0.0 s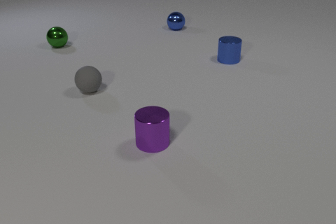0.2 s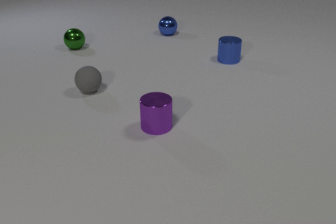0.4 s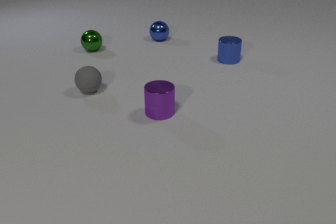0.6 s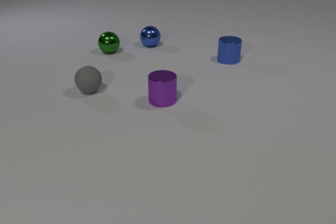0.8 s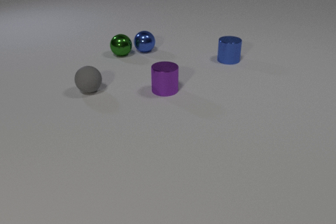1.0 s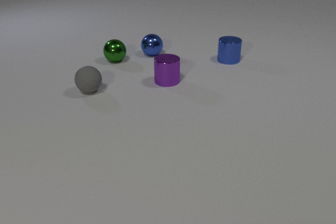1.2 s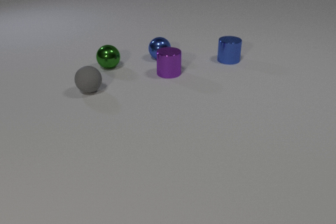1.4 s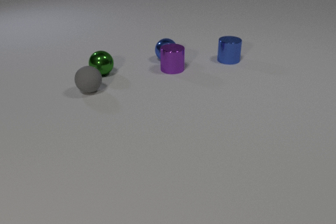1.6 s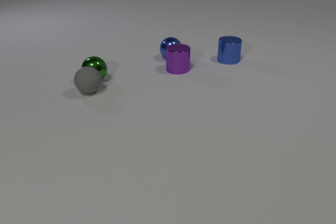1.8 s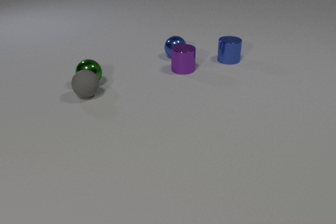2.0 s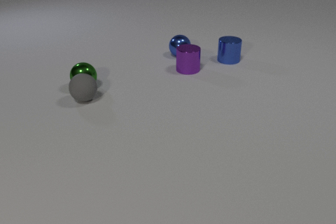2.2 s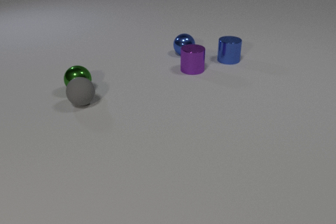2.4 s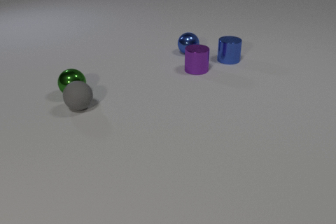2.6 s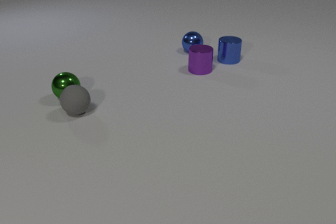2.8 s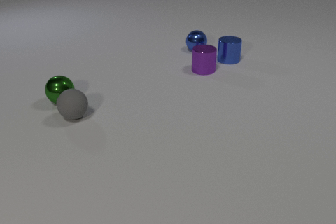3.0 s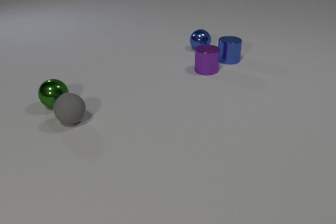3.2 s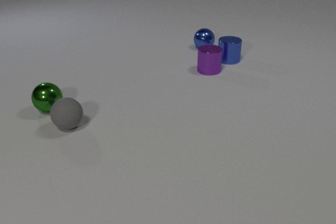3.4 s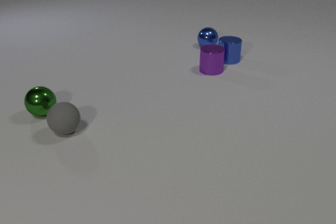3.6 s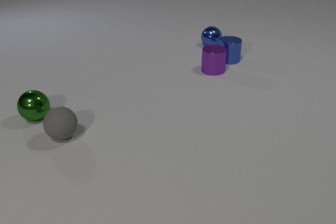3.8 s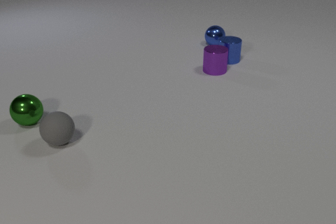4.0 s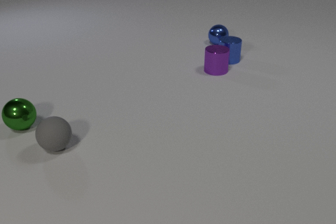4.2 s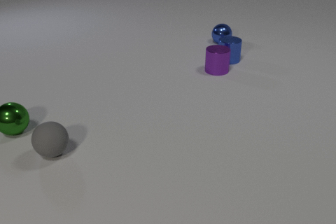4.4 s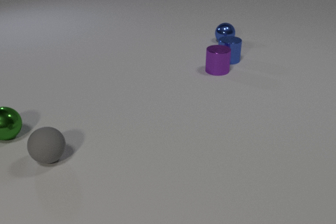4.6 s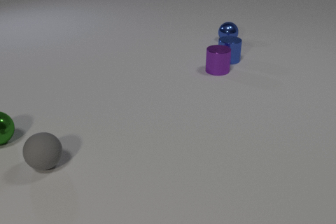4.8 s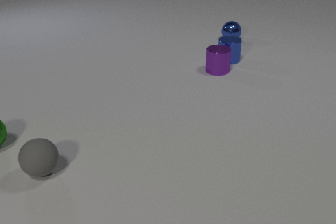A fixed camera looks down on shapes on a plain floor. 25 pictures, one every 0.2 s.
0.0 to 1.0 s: The green metal sphere rolls to the right and toward the camera. The blue metal sphere rolls toward the camera. The purple metal cylinder slides away from the camera. The green metal sphere and the blue metal sphere collide.
1.0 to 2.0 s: The green metal sphere rolls toward the camera and to the left. The blue metal sphere rolls to the right. The purple metal cylinder slides away from the camera and to the right. The gray rubber sphere rolls toward the camera. The blue metal sphere and the purple metal cylinder collide. The green metal sphere and the gray rubber sphere collide.
2.0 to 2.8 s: The green metal sphere rolls toward the camera and to the left. The blue metal sphere rolls to the right and away from the camera. The purple metal cylinder slides to the right. The gray rubber sphere rolls toward the camera.
2.8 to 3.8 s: The green metal sphere rolls toward the camera and to the left. The blue metal sphere rolls to the right and away from the camera. The purple metal cylinder slides to the right. The gray rubber sphere rolls toward the camera.
3.8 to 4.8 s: The green metal sphere rolls to the left and toward the camera. The blue metal sphere rolls away from the camera and to the right. The gray rubber sphere rolls toward the camera and to the left.
Are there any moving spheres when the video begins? yes.
How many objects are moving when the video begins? 3.
What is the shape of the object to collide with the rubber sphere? sphere.
